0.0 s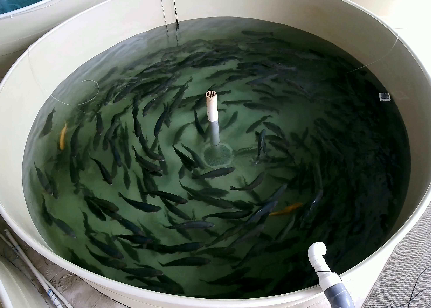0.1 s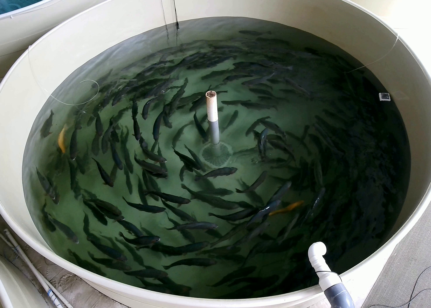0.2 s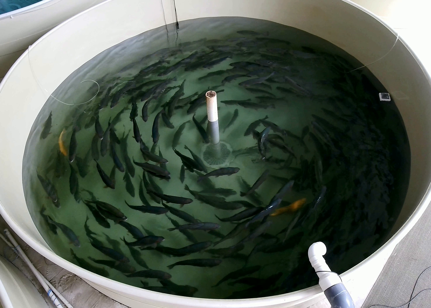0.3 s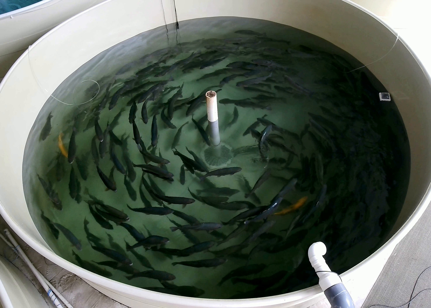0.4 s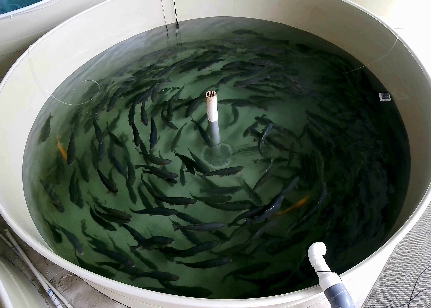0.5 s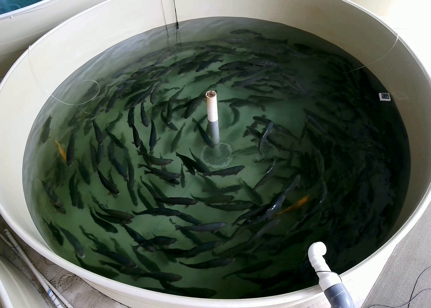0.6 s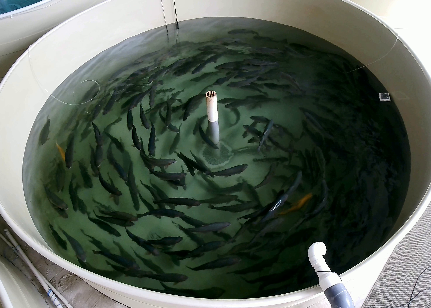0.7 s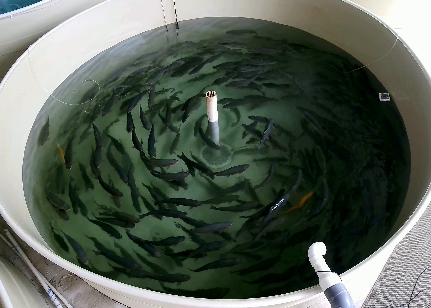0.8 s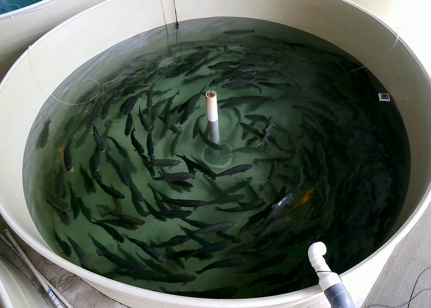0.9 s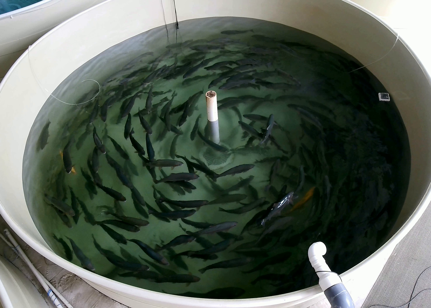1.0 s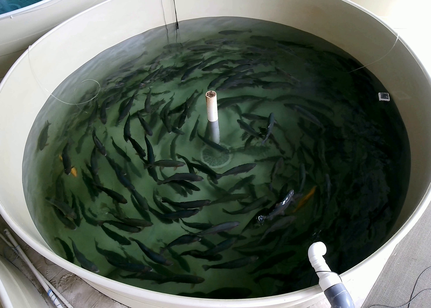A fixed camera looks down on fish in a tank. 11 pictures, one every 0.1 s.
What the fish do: Normal cruising.
